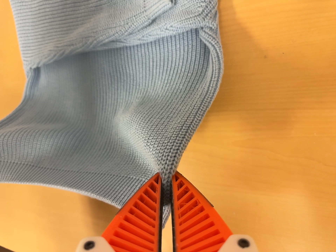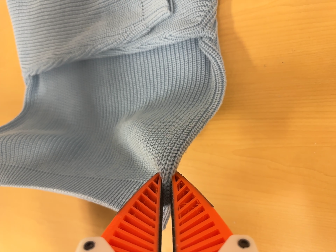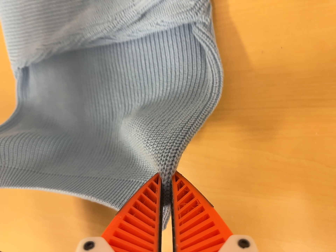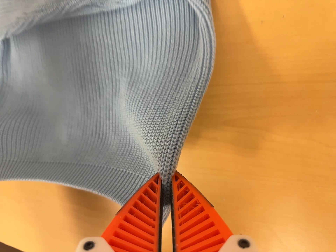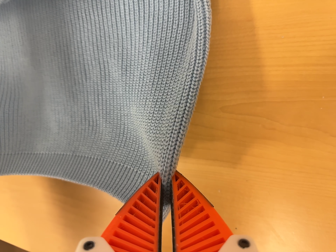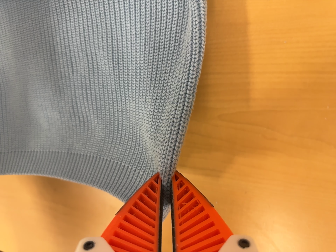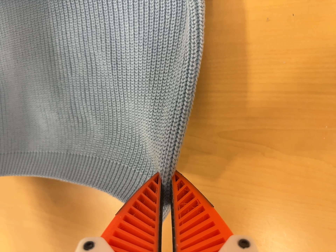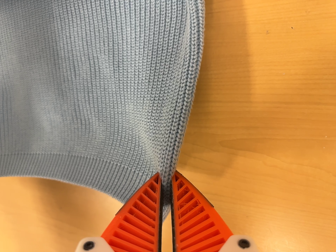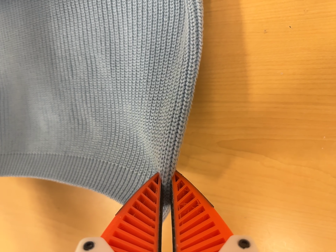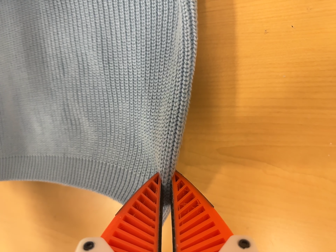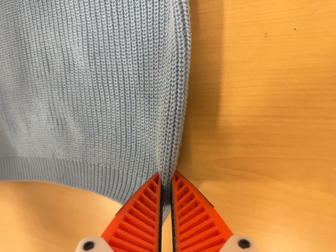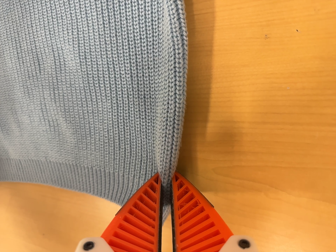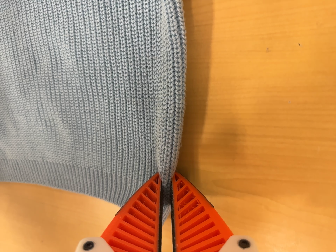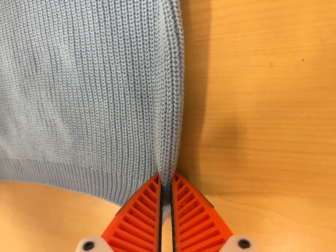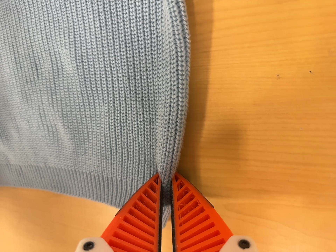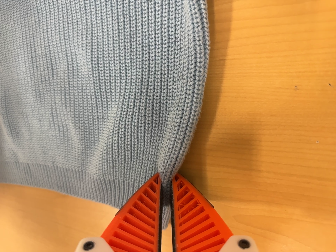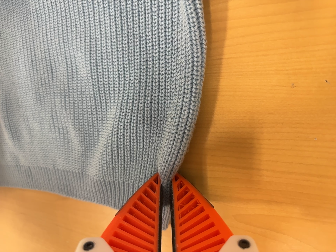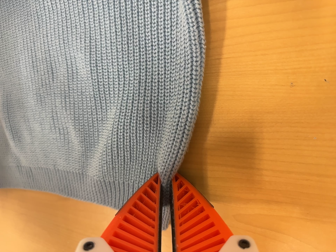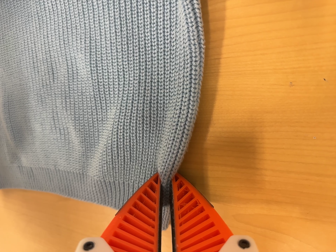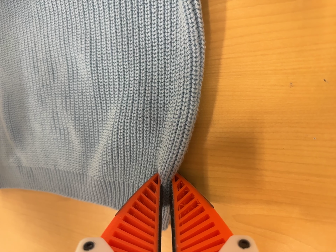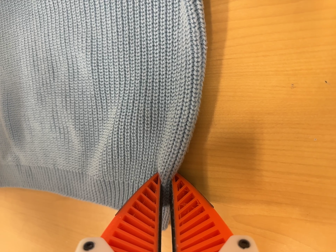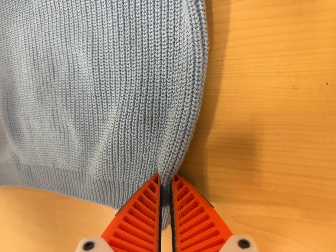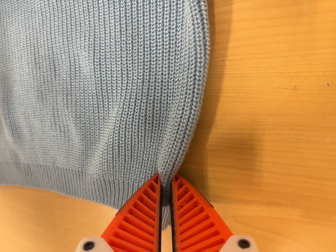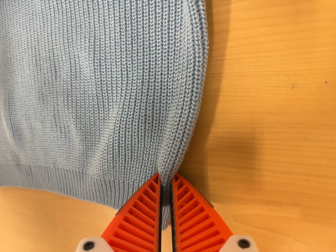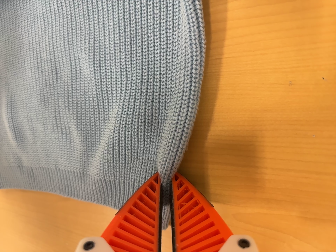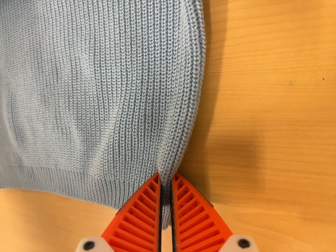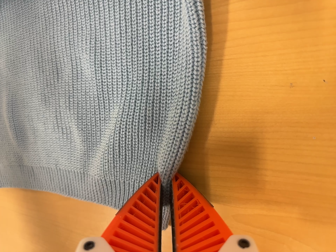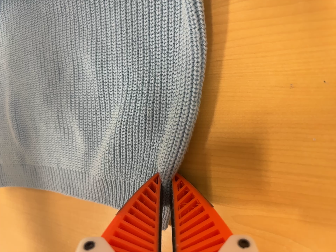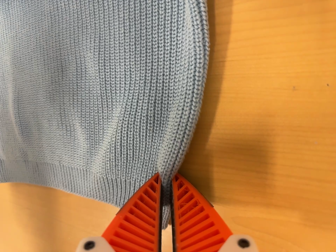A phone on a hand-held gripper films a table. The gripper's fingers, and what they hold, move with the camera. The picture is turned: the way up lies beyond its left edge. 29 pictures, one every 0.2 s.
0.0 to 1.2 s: The camera travels forward, about 7 cm, so what stands in front looms larger.
1.2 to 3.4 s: The camera travels toward the top of its view, about 6 cm, so close, fixed things drift downward.
3.4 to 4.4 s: The camera keeps its place and its aim.
4.4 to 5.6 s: The camera shifts only a little, or ends up much as it began.
The film runs backward here.
